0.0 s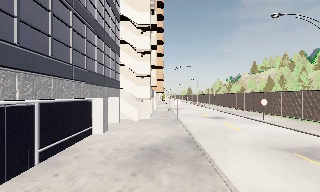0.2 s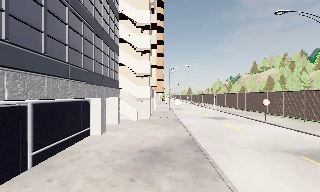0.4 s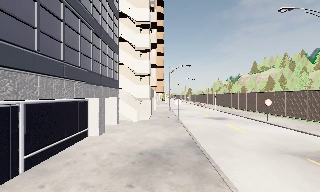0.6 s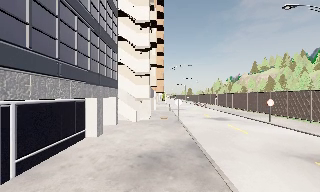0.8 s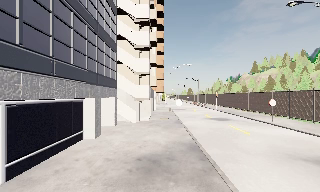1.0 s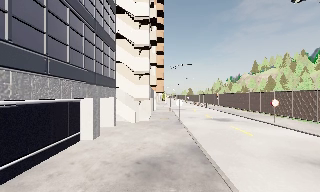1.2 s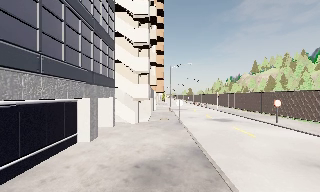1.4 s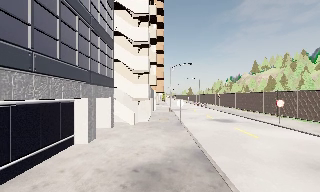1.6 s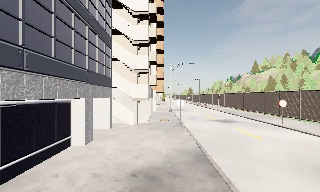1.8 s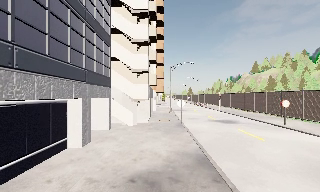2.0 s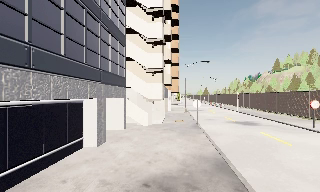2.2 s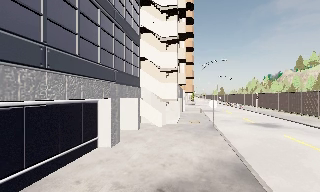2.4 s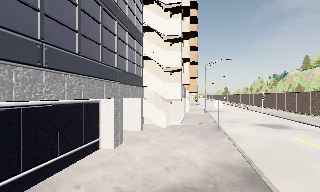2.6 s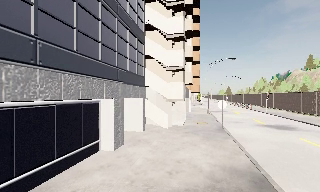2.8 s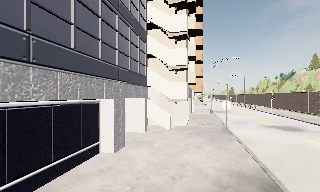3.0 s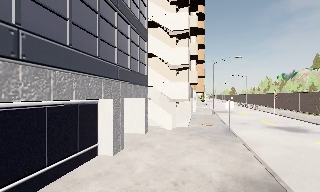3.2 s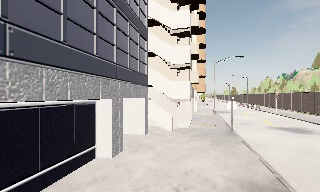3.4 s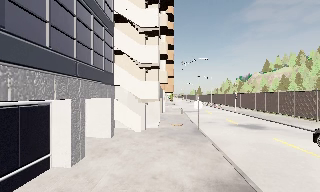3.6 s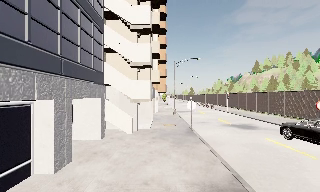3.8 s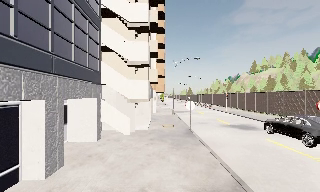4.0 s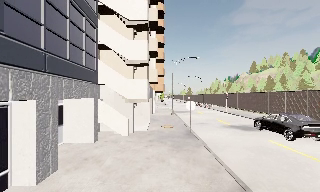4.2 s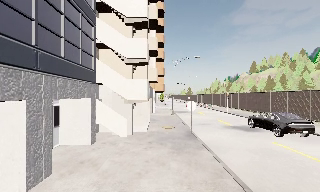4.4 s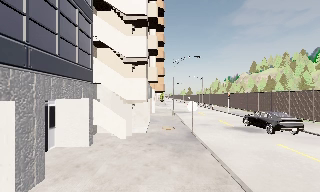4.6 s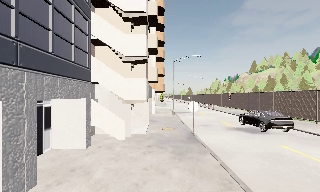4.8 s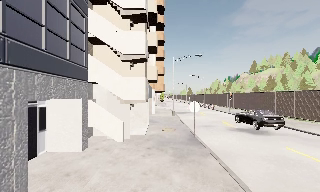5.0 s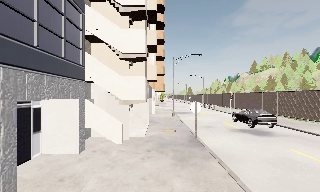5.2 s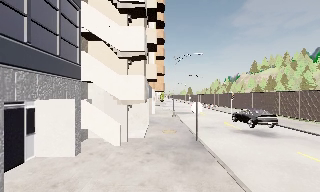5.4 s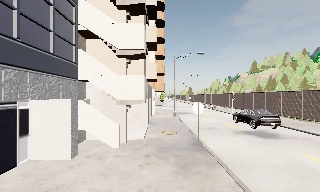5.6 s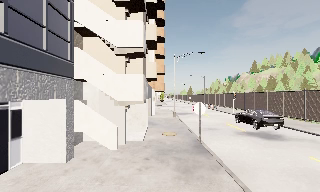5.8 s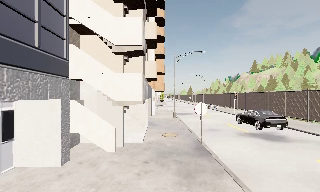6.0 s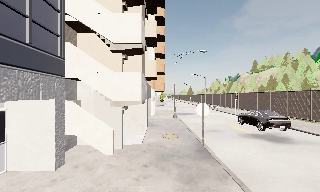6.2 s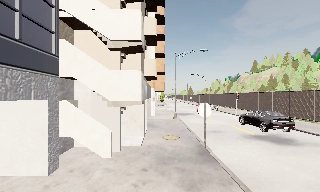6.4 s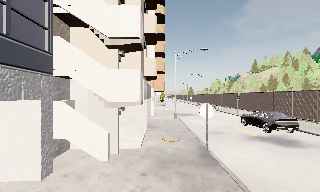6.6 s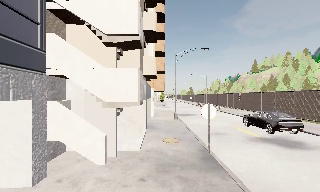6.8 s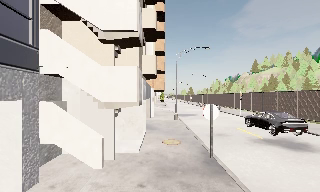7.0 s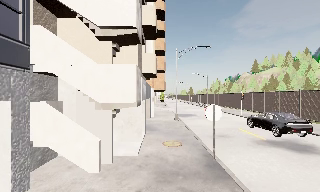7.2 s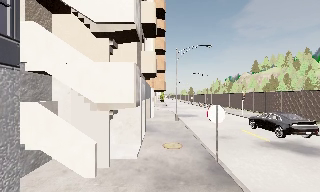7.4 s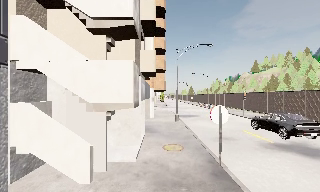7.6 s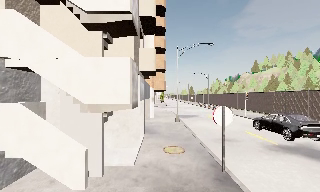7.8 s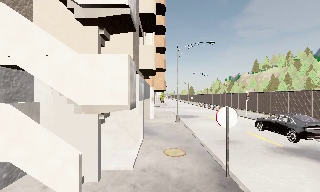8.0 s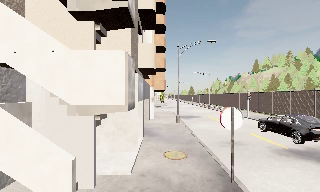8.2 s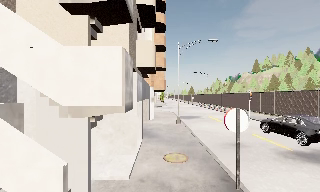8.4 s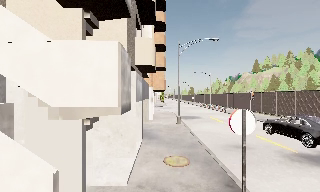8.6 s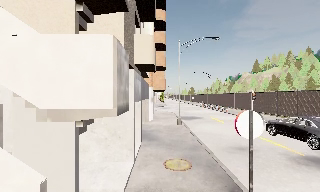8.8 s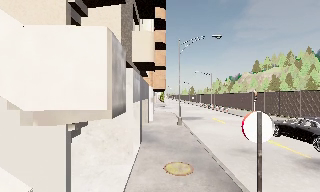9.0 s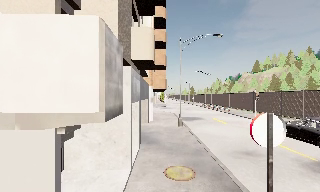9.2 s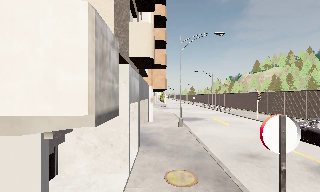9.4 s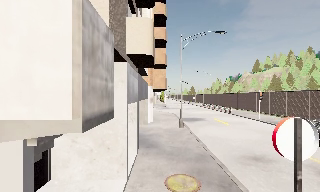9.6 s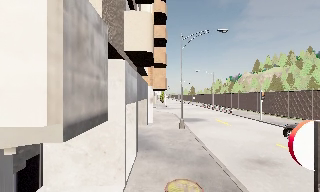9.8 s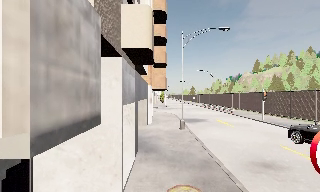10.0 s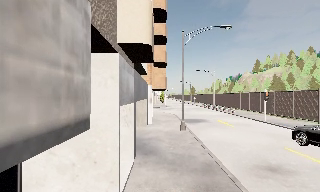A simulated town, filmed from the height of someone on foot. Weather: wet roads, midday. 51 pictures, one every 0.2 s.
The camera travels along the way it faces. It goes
forward.
0.0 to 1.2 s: The camera travels forward, about 2 m, so what stands in front looms larger.
1.2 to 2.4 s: The camera pans to its left, which is counterclockwise from overhead, by about 10 degrees. It travels forward, about 2 m, so what stands in front looms larger.
2.4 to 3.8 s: The scene slides to the left, as the camera pans about 10 degrees to its right. It travels forward, about 2 m, so what stands in front looms larger.
3.8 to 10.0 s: The camera travels forward, about 10 m, so what stands in front looms larger.
The film runs forward here.
